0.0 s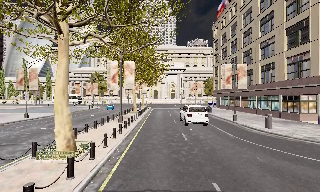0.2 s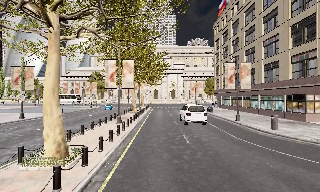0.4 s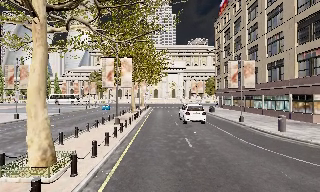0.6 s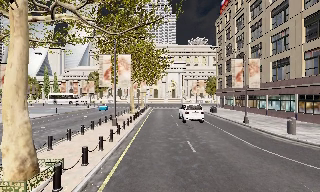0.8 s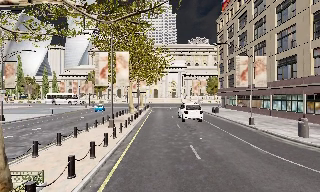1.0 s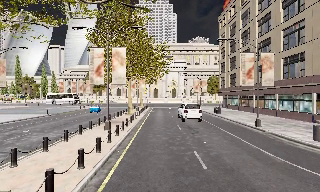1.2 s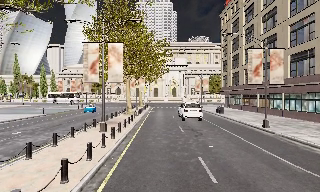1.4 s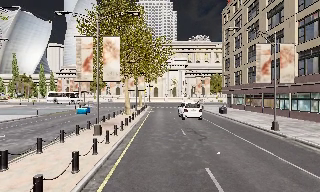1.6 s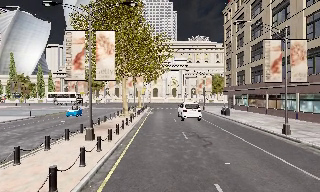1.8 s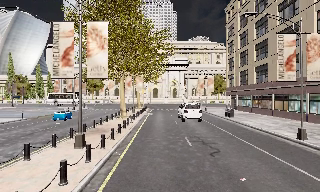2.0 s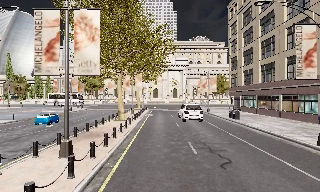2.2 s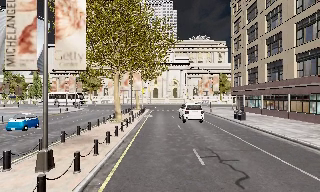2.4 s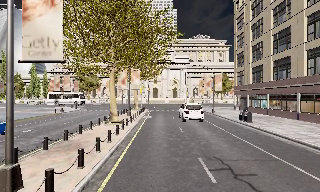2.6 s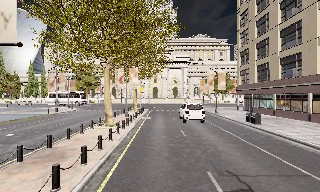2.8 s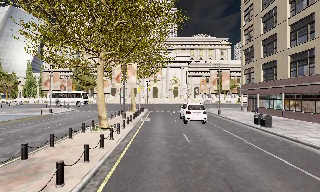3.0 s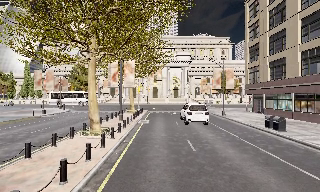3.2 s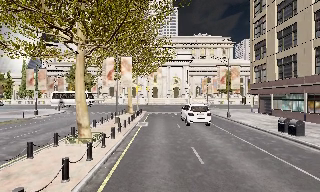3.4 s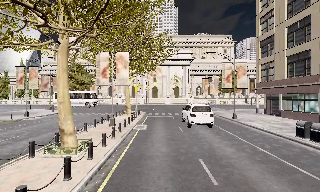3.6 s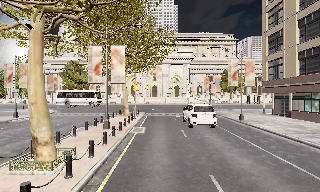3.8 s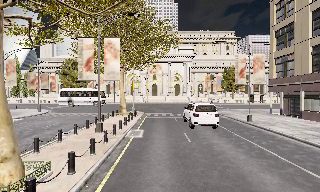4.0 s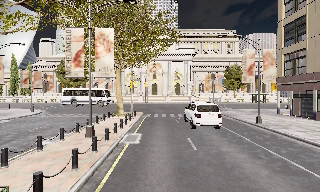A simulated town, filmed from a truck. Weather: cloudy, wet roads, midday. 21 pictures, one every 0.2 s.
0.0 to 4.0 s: The camera travels forward, about 25 m, so what stands in front looms larger. It gains speed.
The film runs forward here.
